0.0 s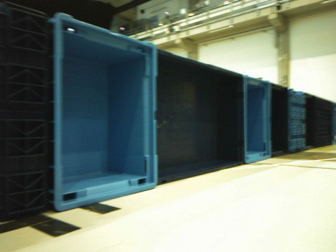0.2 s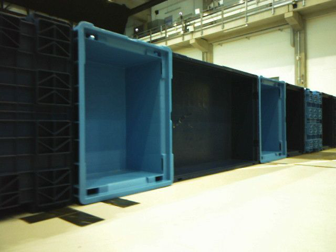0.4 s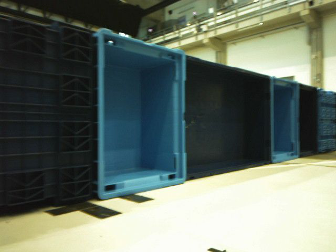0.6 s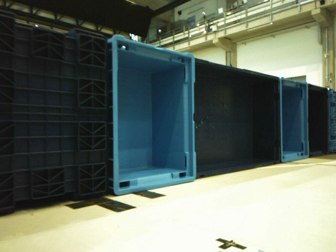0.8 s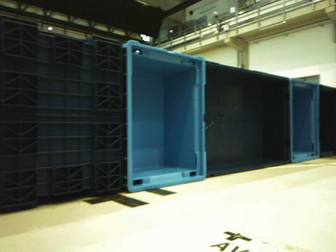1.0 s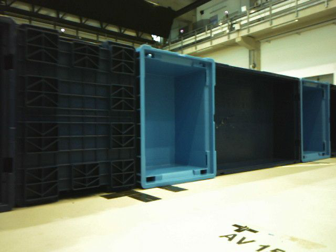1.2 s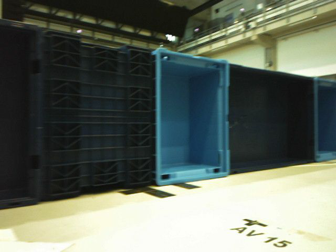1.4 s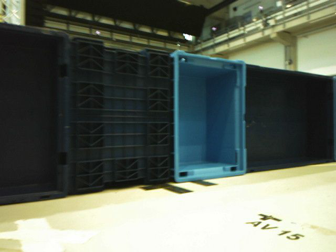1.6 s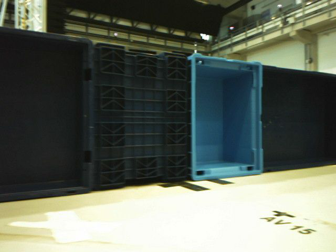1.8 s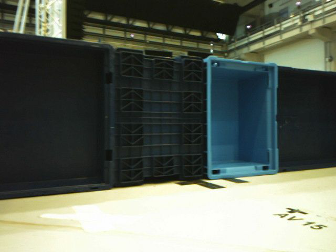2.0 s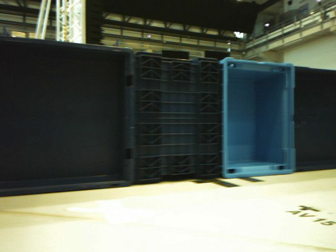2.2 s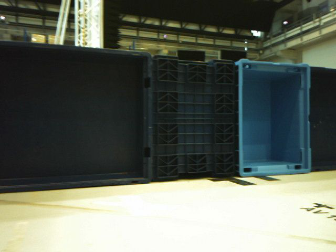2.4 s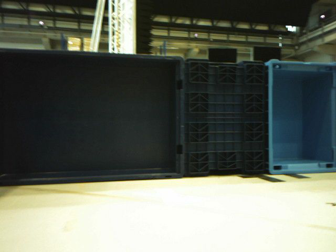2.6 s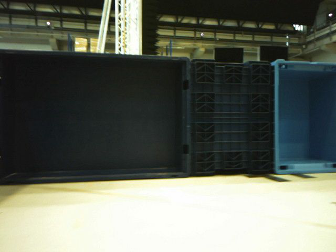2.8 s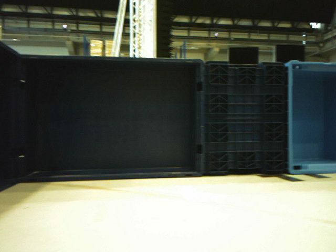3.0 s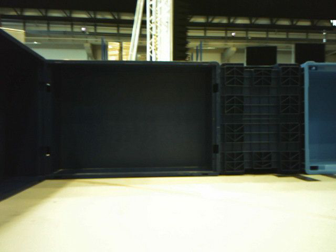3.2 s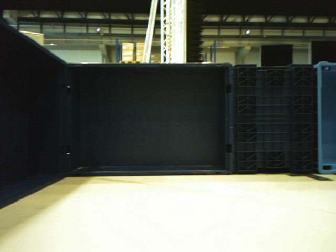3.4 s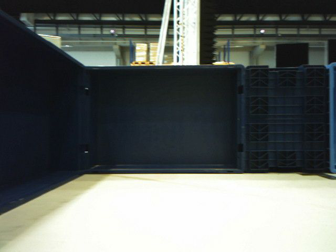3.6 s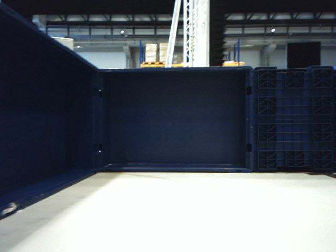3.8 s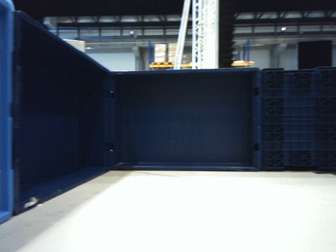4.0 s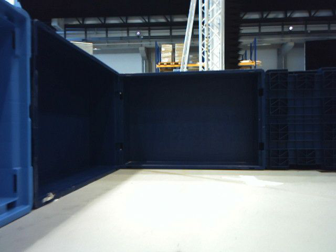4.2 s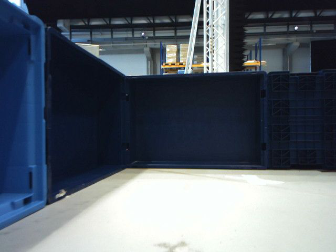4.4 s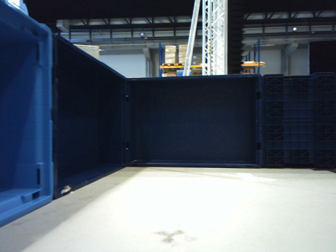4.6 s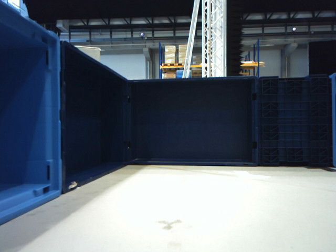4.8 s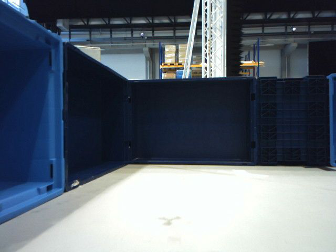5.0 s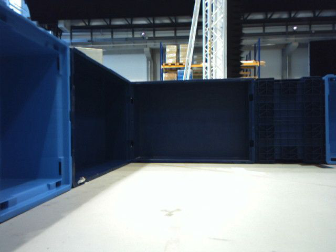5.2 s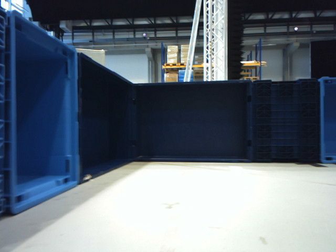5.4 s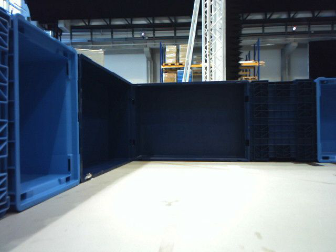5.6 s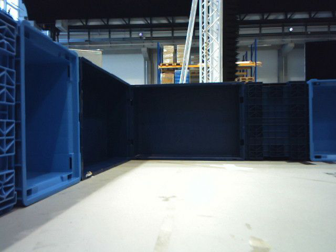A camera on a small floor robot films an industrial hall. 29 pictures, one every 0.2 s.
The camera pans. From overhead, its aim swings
counterclockwise.
The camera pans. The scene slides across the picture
to the right.
0.0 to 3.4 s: The camera swings to its left by about 50 degrees, and the scene slides to the right. It travels backward, about 0.6 m.
3.4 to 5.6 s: The camera travels backward, about 0.4 m, so what stands in front gets smaller.
The film runs backward here.
